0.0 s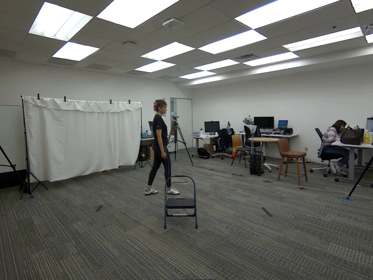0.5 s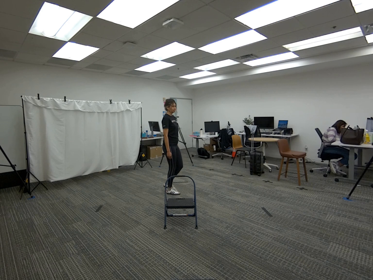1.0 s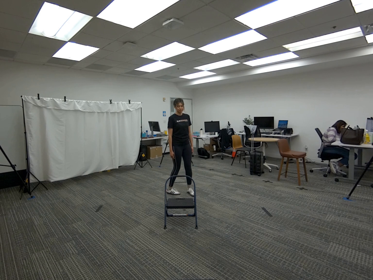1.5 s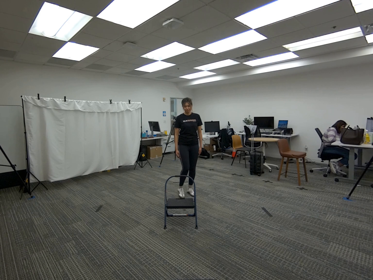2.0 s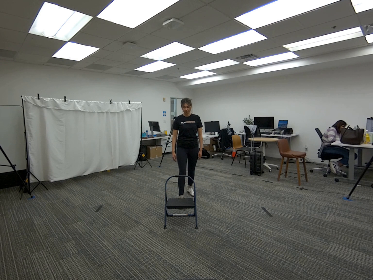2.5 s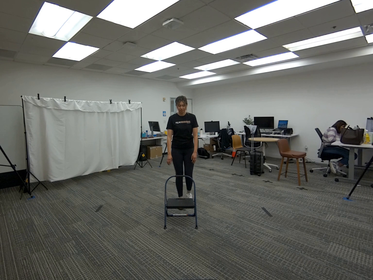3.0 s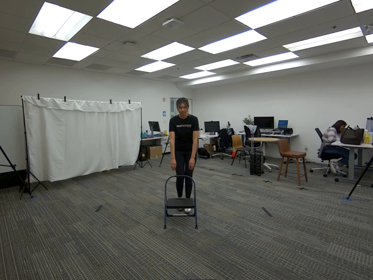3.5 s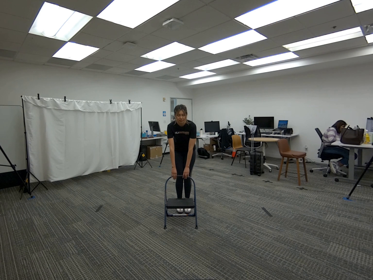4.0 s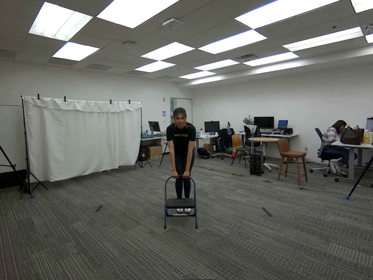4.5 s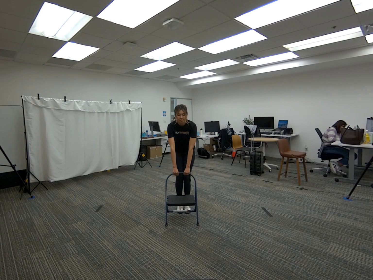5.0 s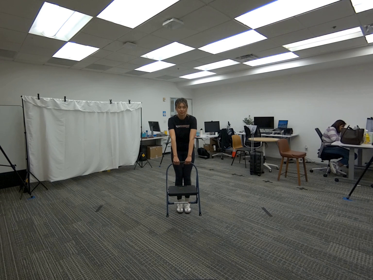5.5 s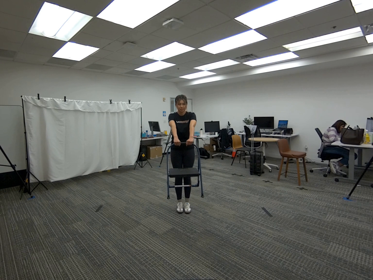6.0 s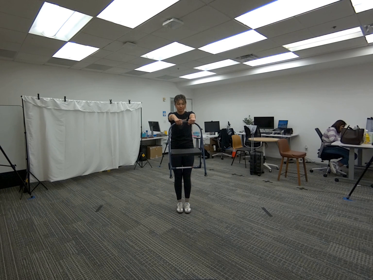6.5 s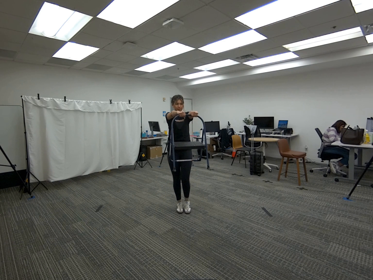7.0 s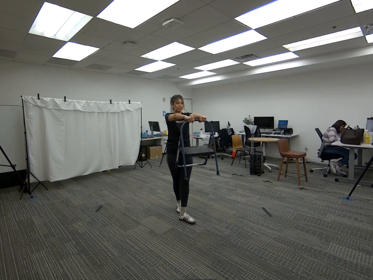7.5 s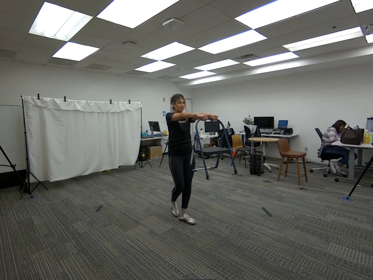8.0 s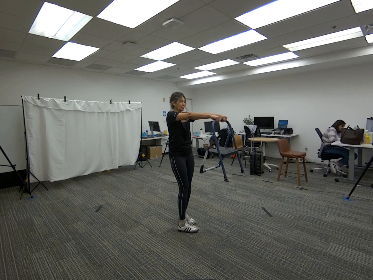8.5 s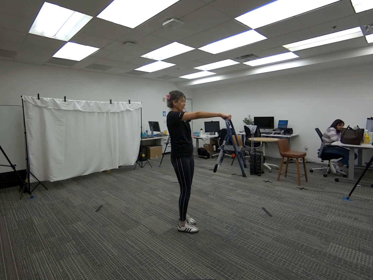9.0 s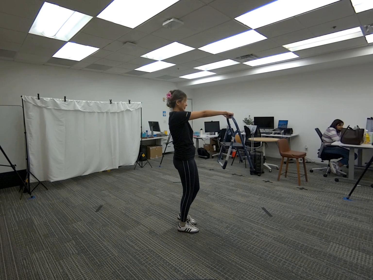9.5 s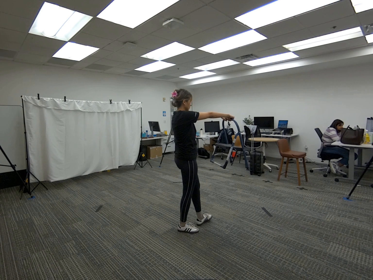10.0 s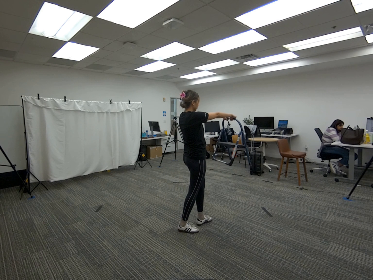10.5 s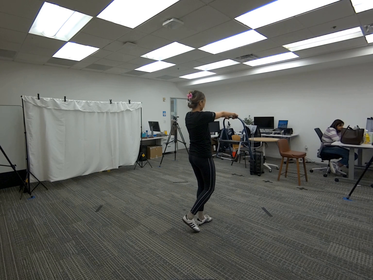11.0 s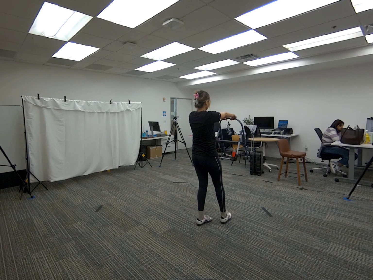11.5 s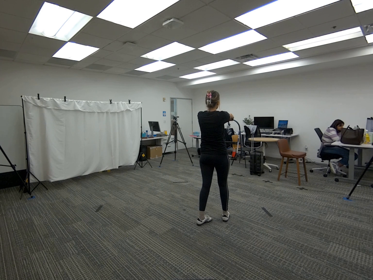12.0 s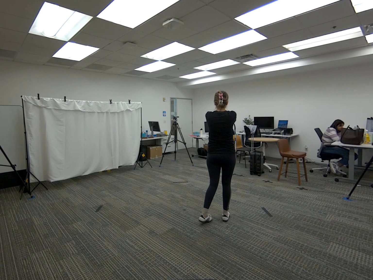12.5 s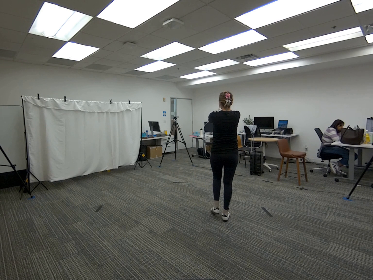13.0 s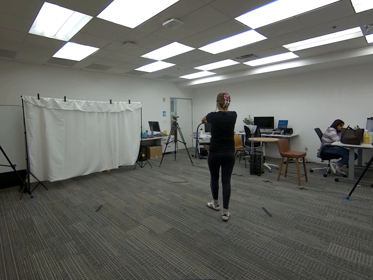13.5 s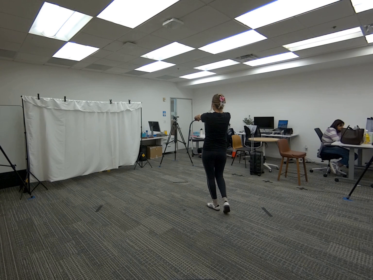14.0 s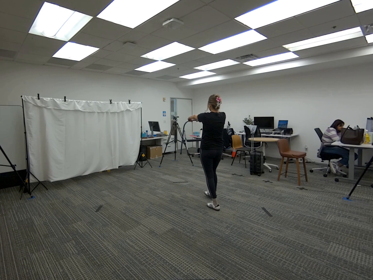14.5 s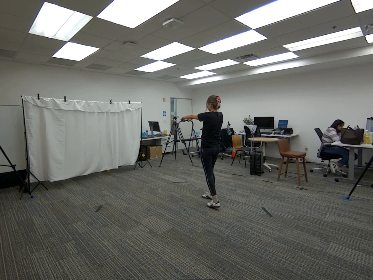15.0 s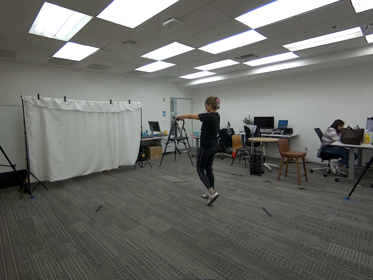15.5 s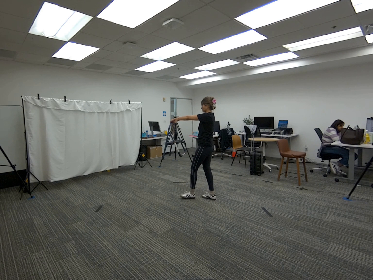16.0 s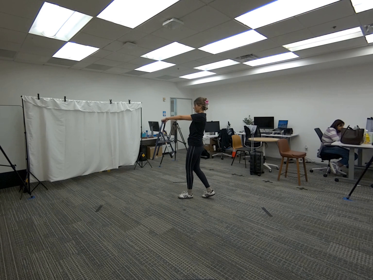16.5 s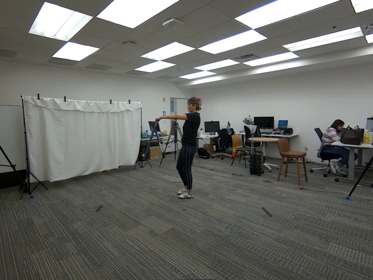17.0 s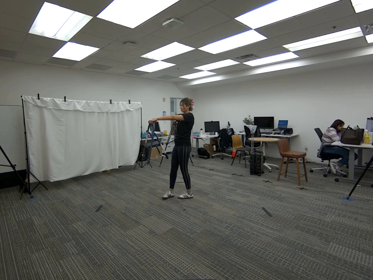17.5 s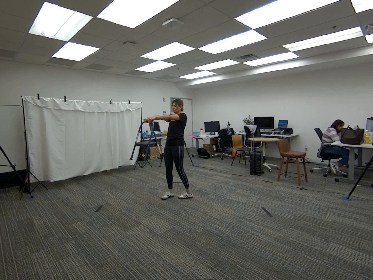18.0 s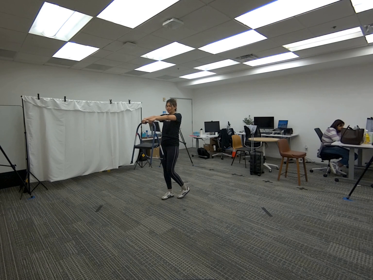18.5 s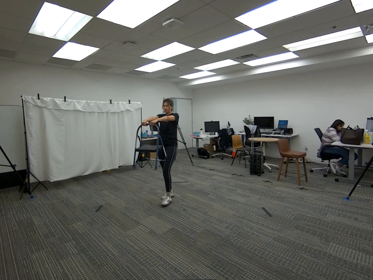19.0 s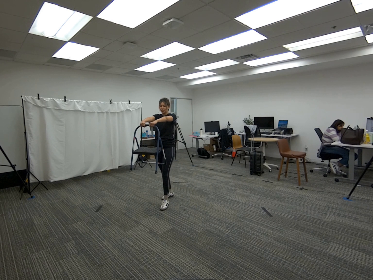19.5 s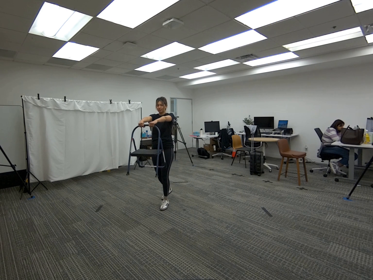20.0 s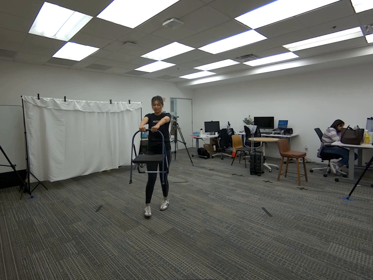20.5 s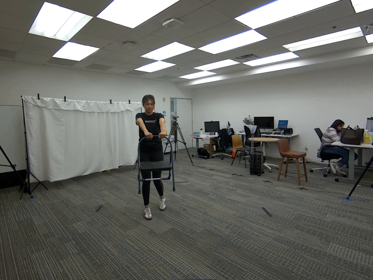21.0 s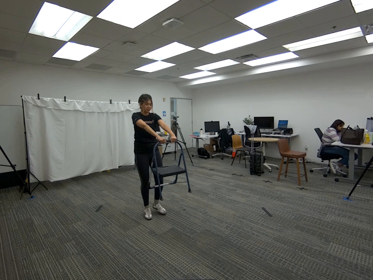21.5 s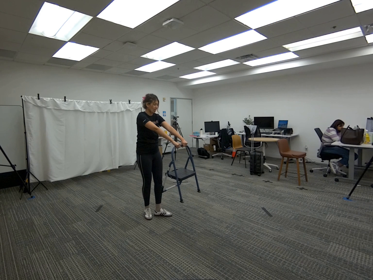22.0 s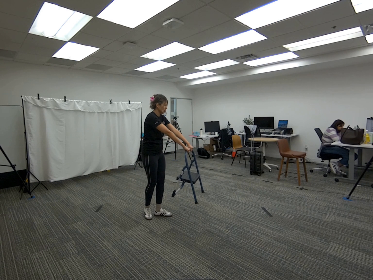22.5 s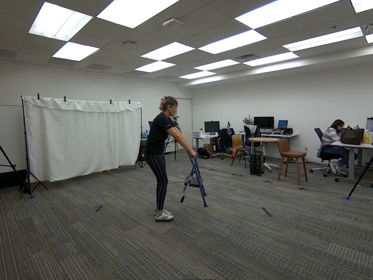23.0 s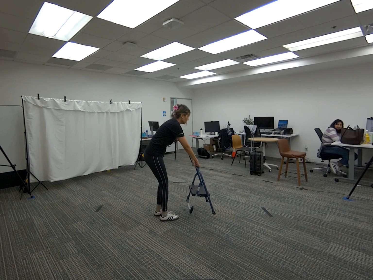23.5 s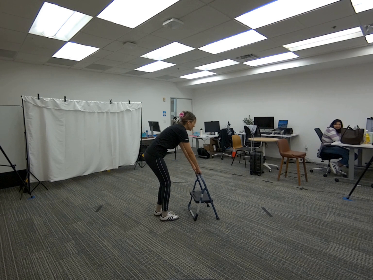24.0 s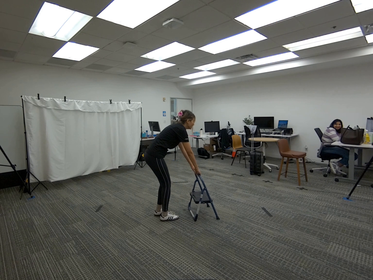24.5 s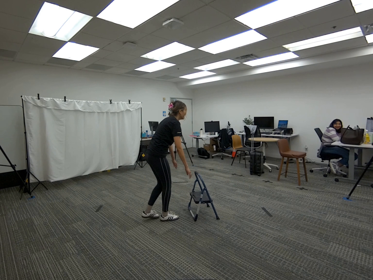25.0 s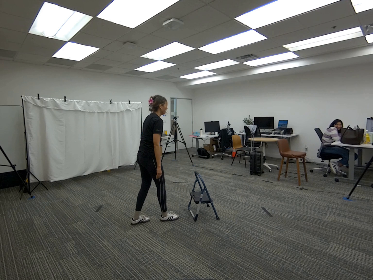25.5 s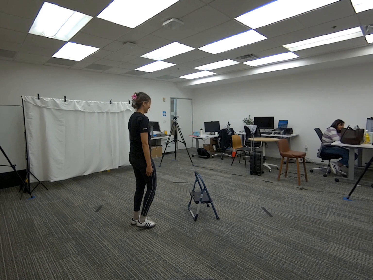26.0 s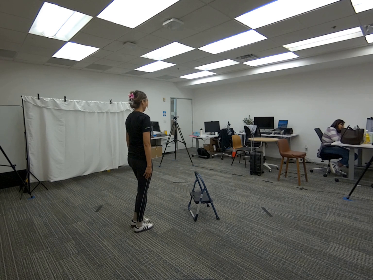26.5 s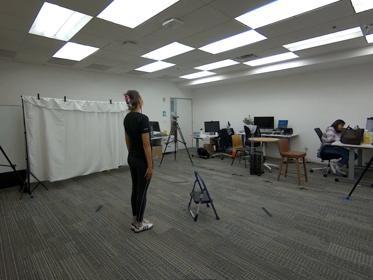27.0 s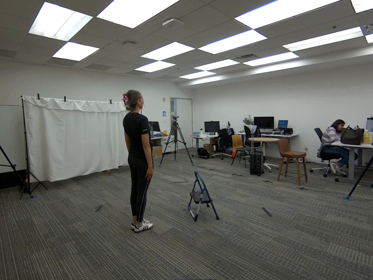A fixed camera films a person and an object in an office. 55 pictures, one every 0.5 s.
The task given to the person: Walk over to the step ladder. Grasp the handle with both hands and hold it in front of you, walking around the bounding area until end of sequence. Put the ladder back on the floor when finished.
